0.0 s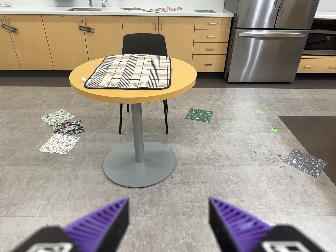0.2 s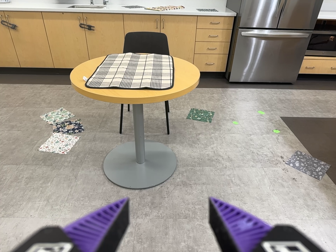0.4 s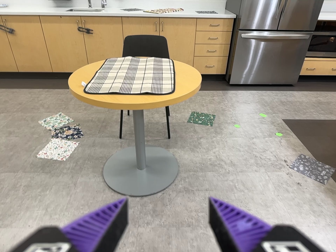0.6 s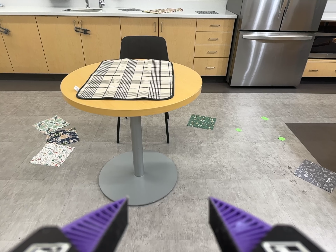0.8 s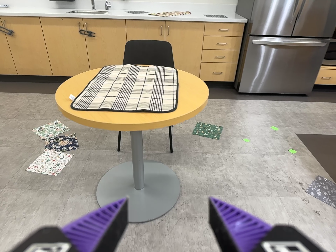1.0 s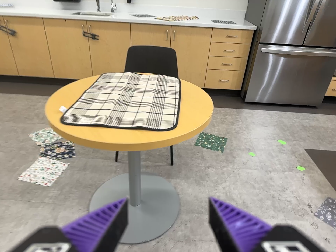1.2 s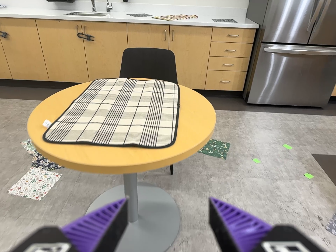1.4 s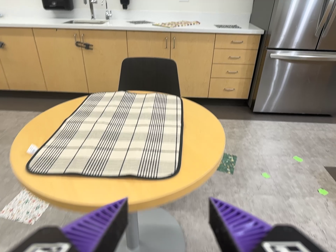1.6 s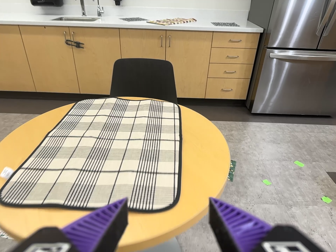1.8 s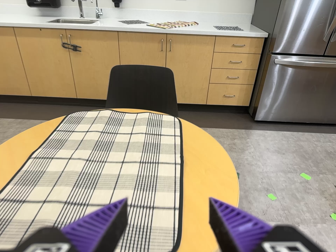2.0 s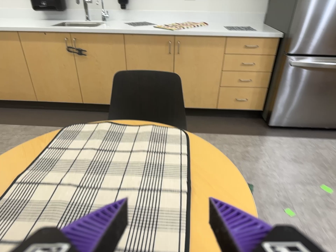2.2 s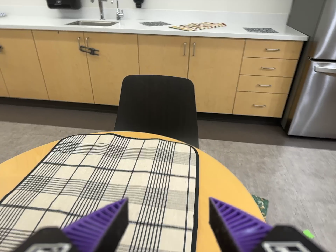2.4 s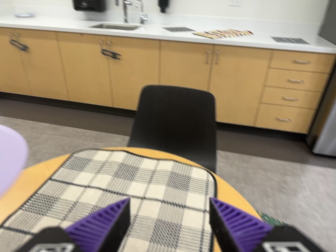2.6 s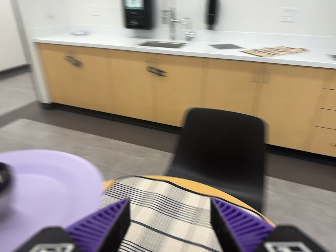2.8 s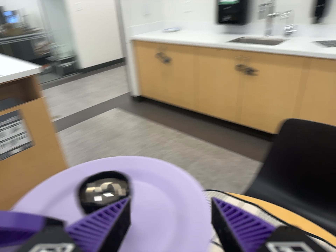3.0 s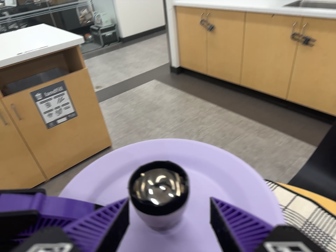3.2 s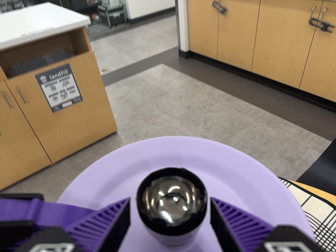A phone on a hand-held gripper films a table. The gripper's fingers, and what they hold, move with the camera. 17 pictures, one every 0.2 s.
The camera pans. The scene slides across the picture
to the right.
0.0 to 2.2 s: The camera travels forward and toward the top of its view, about 110 cm, so what stands in front looms larger.
2.2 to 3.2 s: The scene slides to the right, as the camera pans about 40 degrees to its left. It travels forward, toward the top of its view and to its left, about 34 cm. Its aim tips toward the bottom of its view by about 10 degrees. It rolls about its line of sight by about 15 degrees, and the scene rotates clockwise.
The film runs forward here.
